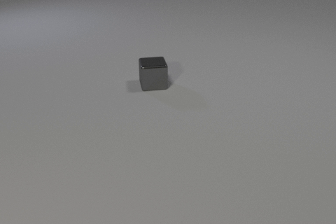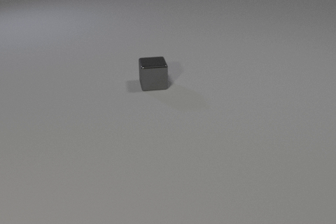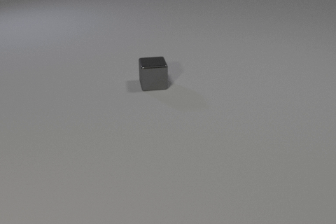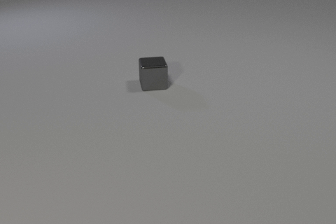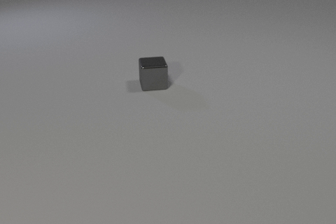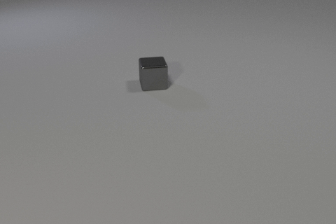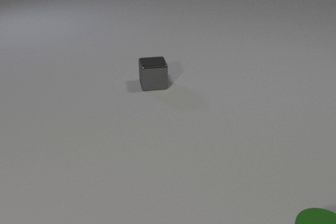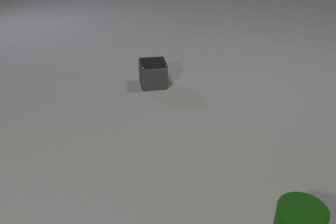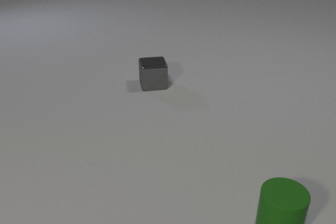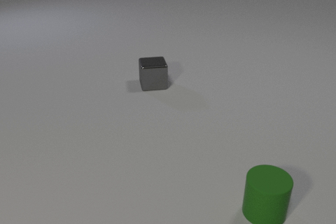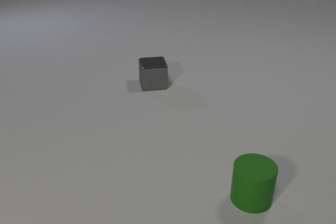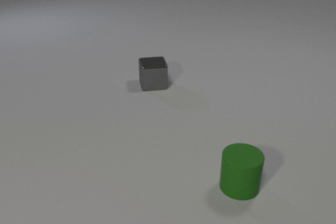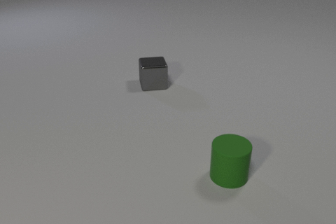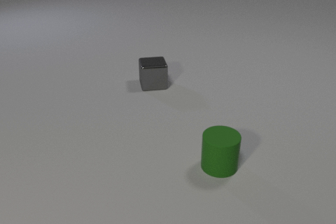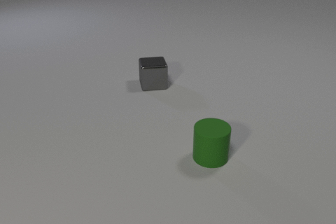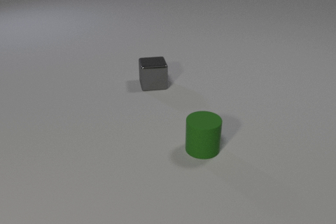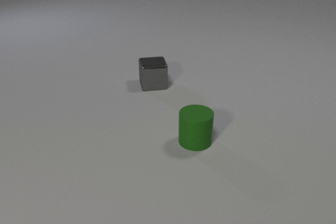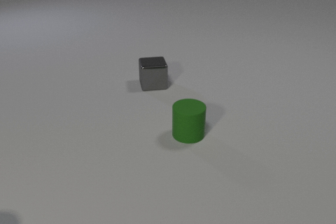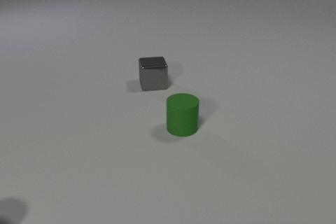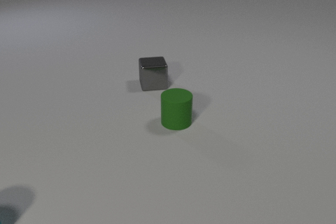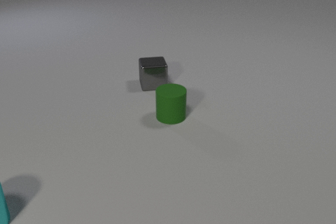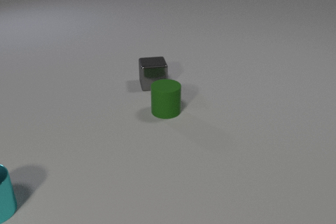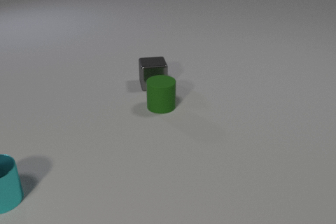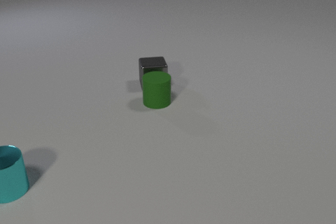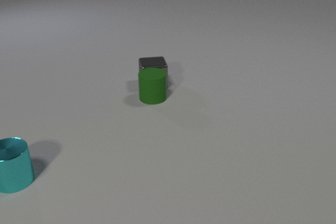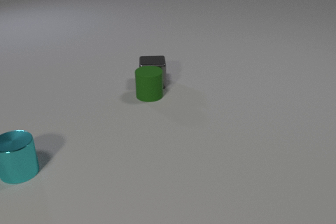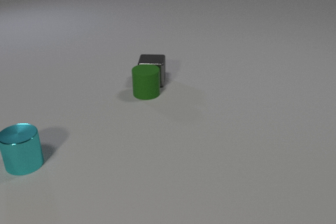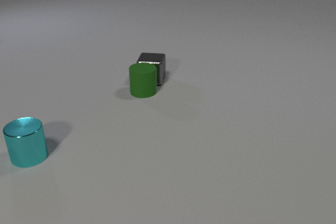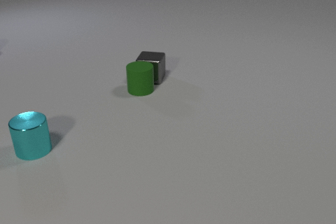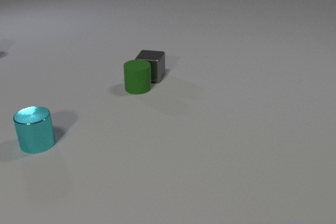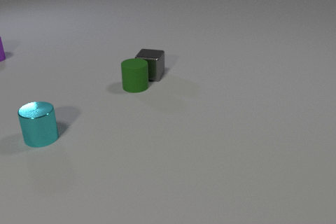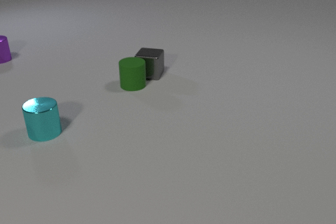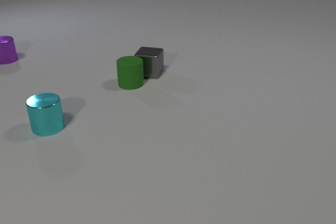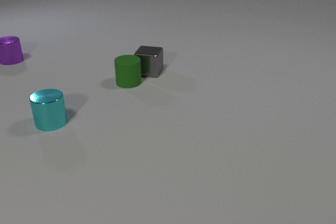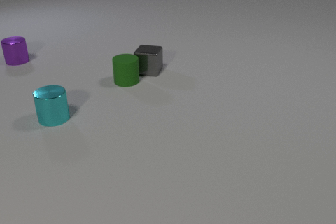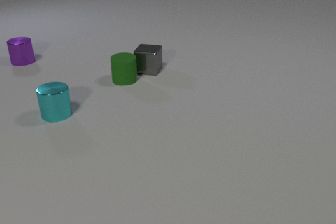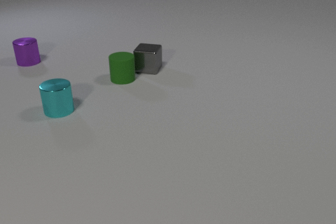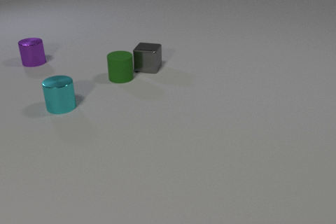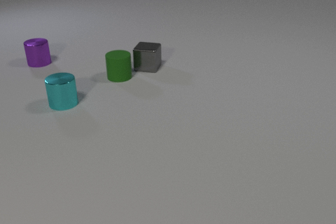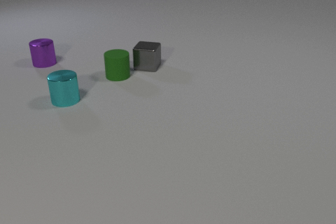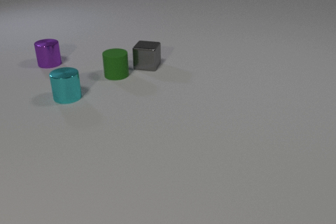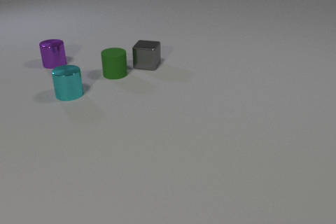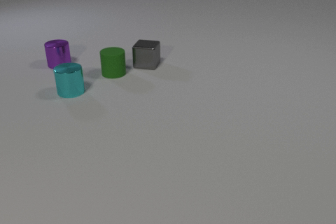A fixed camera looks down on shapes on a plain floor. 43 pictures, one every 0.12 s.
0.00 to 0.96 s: The green rubber cylinder comes in at the bottom edge, slides to the left and away from the camera.
0.96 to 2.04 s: The green rubber cylinder slides away from the camera and to the left.
2.04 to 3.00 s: The green rubber cylinder slides away from the camera and to the left. The cyan metal cylinder comes in at the left edge, slides away from the camera and to the right. The green rubber cylinder and the gray metal cube collide.
3.00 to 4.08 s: The green rubber cylinder slides away from the camera and to the left. The gray metal cube slides away from the camera. The purple metal cylinder comes in at the left edge, slides to the right and toward the camera. The cyan metal cylinder slides away from the camera and to the right.
4.08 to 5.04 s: The green rubber cylinder slides away from the camera and to the left. The gray metal cube slides away from the camera. The purple metal cylinder slides to the right and toward the camera. The cyan metal cylinder slides away from the camera.
How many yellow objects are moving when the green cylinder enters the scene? 0.
Are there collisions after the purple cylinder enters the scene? no.
What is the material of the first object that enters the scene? rubber.
